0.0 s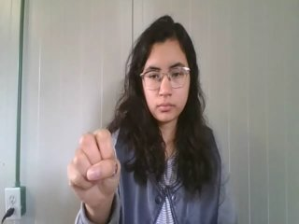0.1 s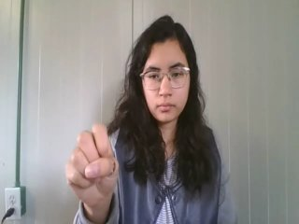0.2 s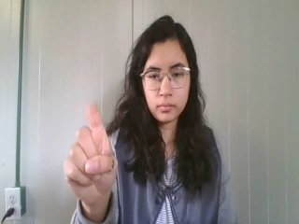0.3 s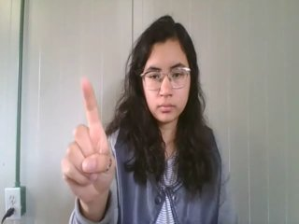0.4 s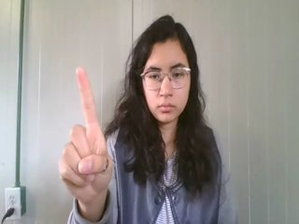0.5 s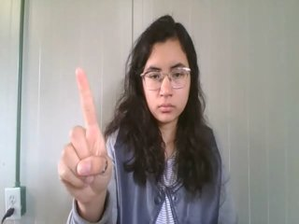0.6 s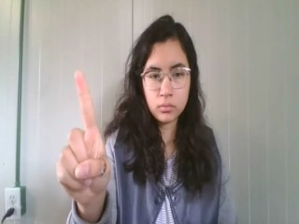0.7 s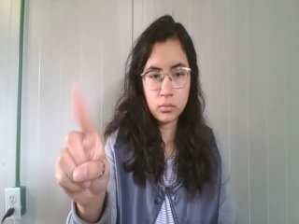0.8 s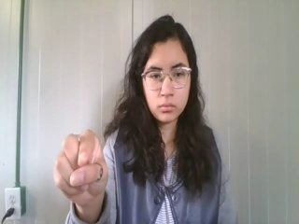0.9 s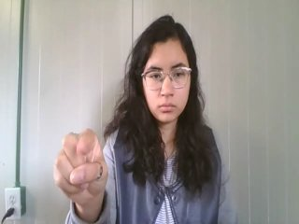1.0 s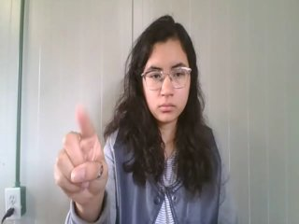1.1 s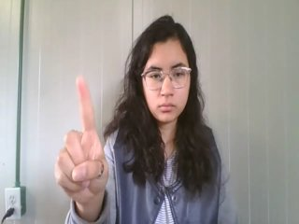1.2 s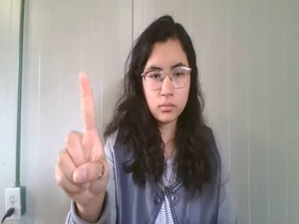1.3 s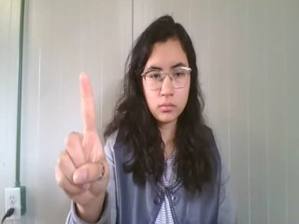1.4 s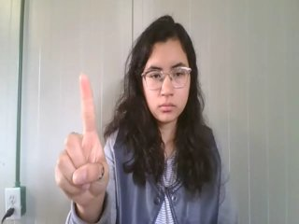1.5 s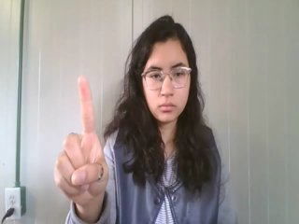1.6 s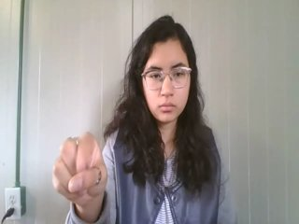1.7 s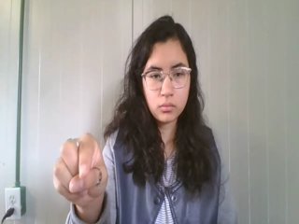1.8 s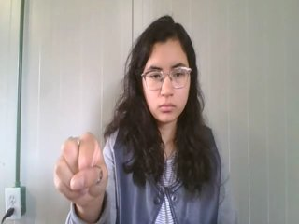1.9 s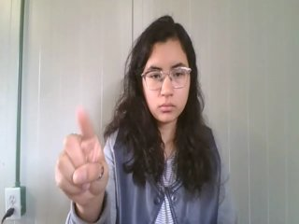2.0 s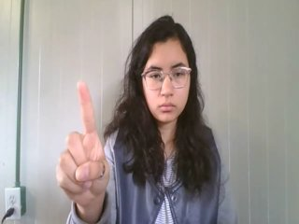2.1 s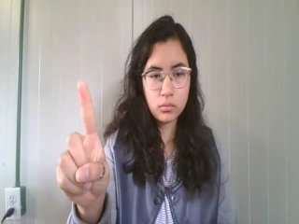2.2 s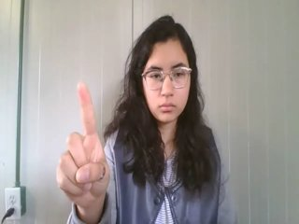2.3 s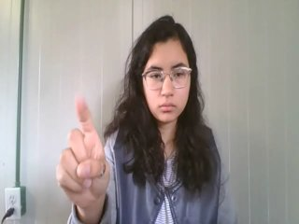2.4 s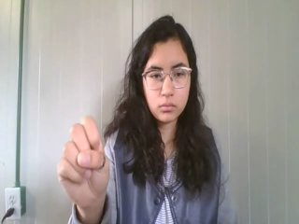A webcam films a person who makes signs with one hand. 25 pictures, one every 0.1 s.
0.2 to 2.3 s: Double click with one finger.
